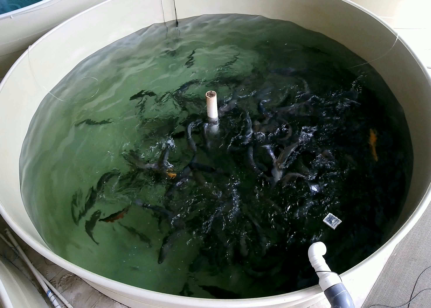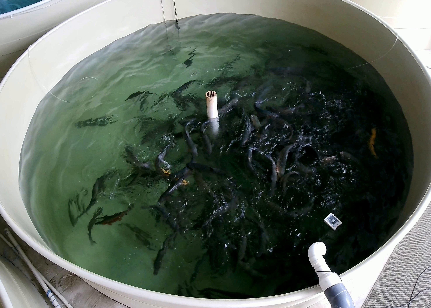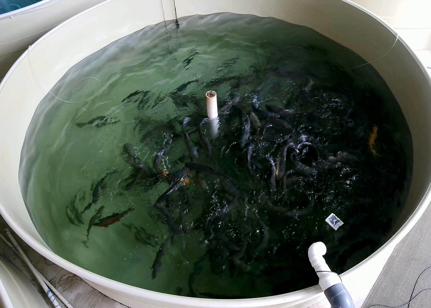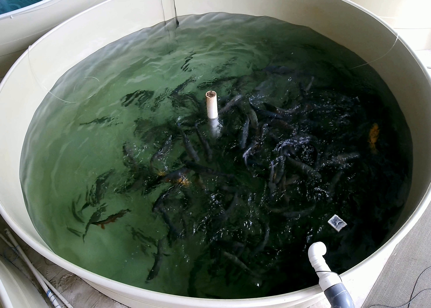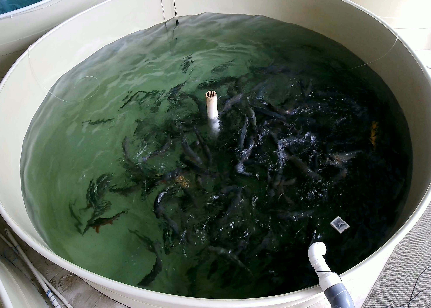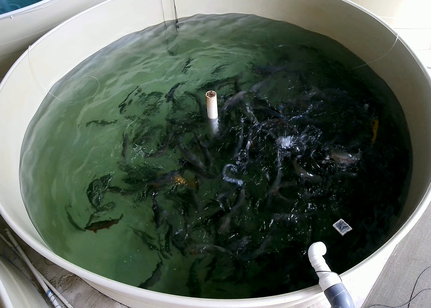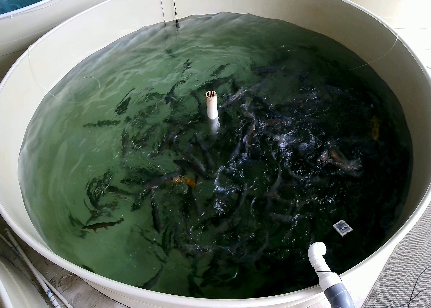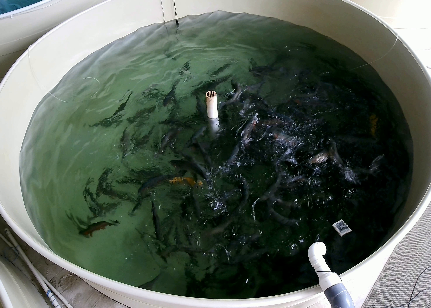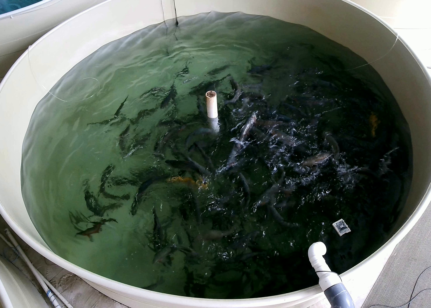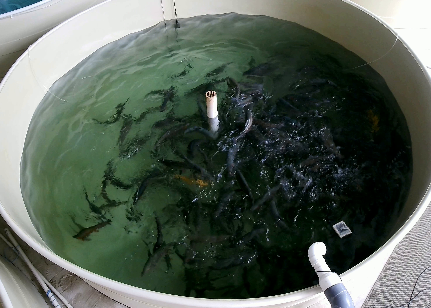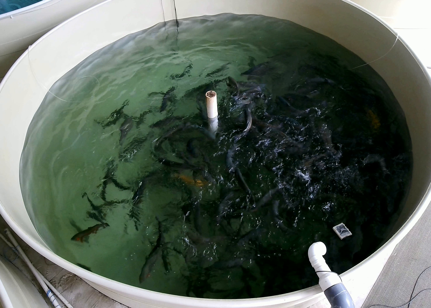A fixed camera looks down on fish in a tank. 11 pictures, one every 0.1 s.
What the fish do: Strong feeding.
